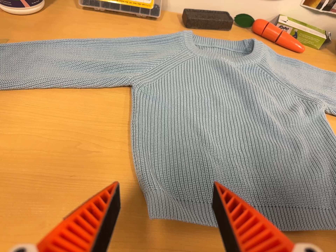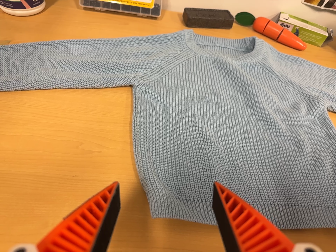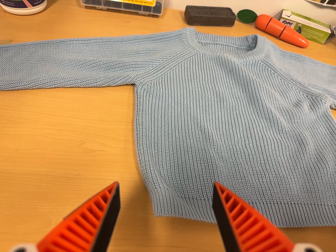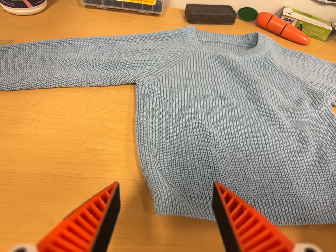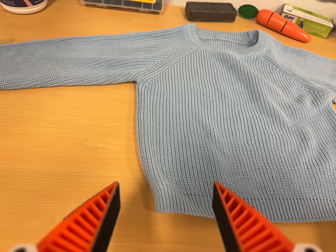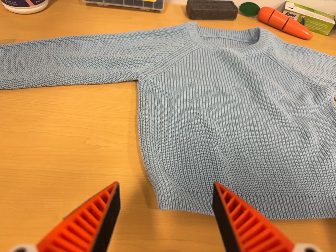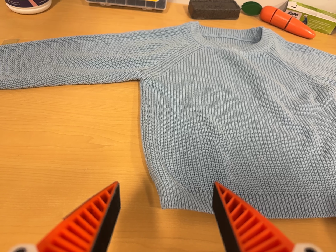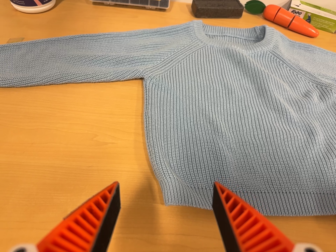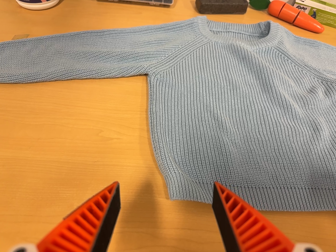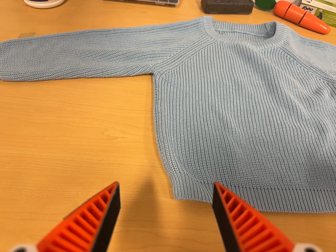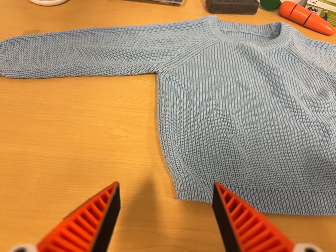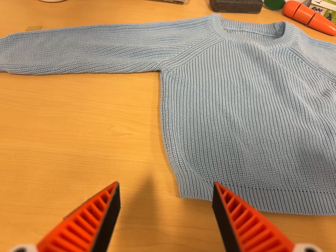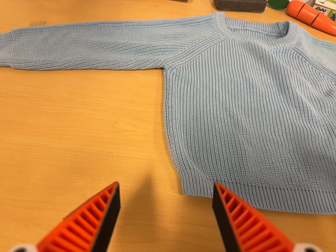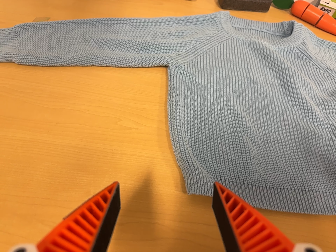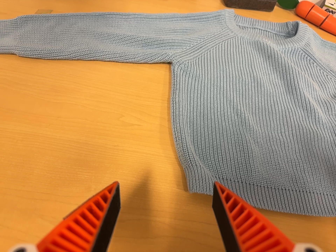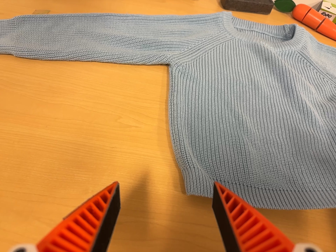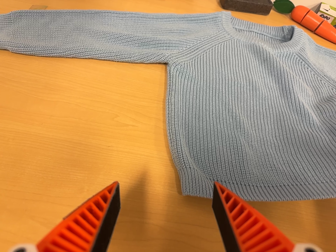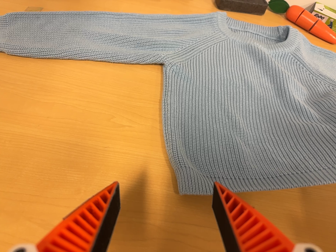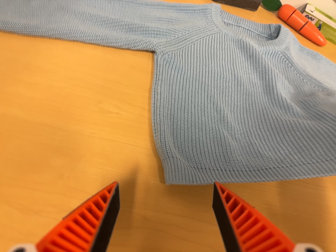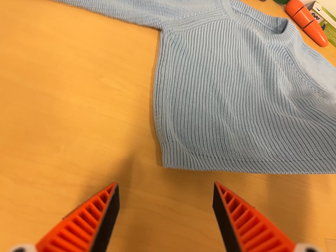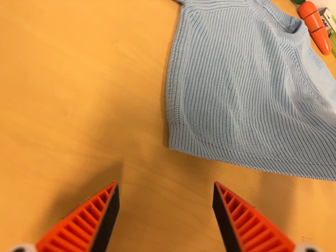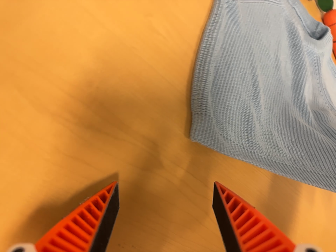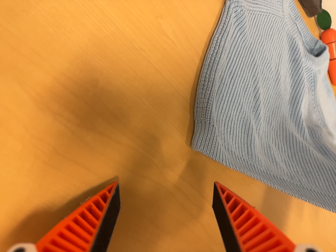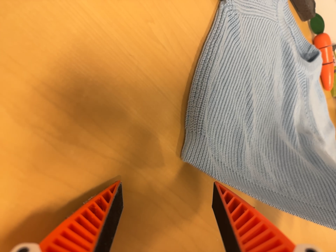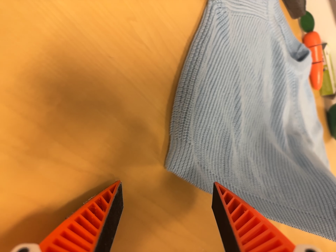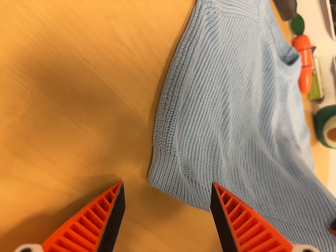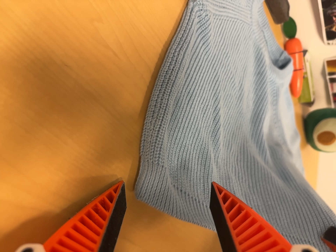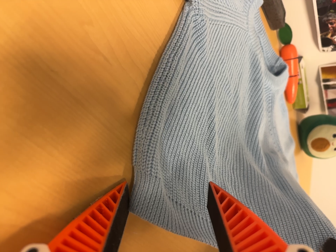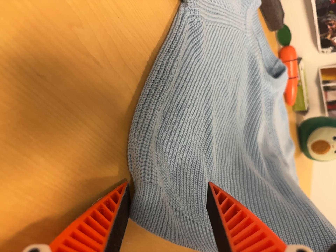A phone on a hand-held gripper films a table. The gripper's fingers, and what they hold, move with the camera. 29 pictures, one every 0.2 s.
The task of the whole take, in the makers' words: fold up.
0.0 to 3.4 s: The camera shifts only a little, or ends up much as it began.
3.4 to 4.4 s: The camera pans to its right by about 20 degrees. It travels to its left, about 14 cm. Its aim tips toward the bottom of its view by about 15 degrees, and the scene shifts upward. It rolls about its line of sight by about 30 degrees, and the scene rotates clockwise.
4.4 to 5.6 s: The camera pans to its right by about 10 degrees. It travels forward and toward the top of its view, about 10 cm, so what stands in front looms larger.
The film runs forward here.
